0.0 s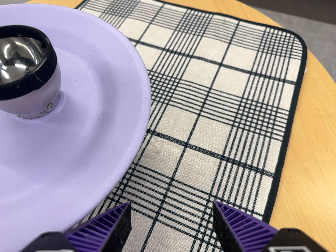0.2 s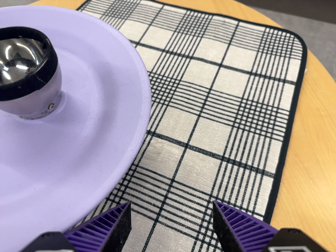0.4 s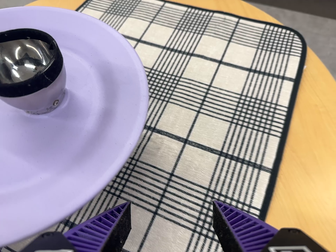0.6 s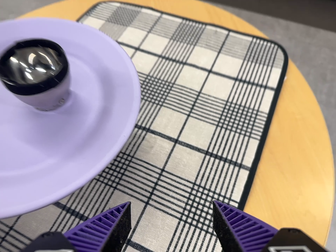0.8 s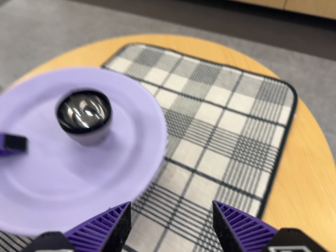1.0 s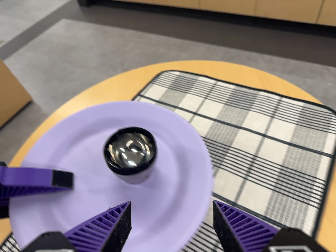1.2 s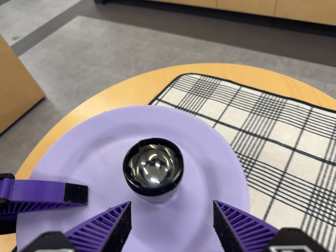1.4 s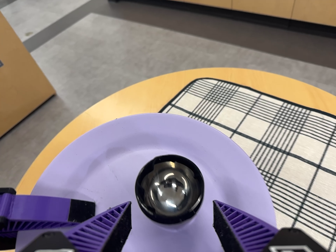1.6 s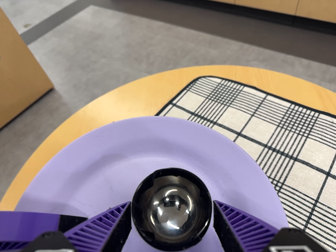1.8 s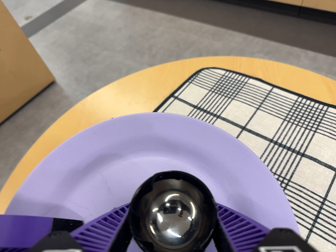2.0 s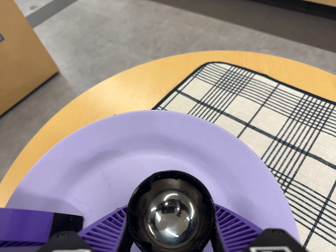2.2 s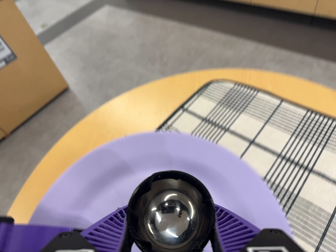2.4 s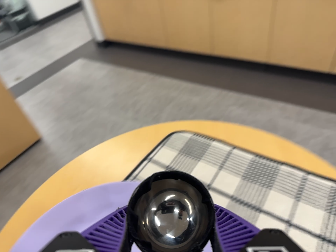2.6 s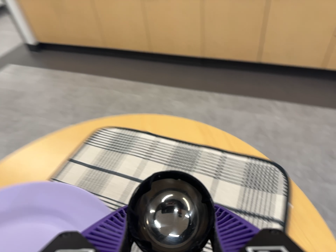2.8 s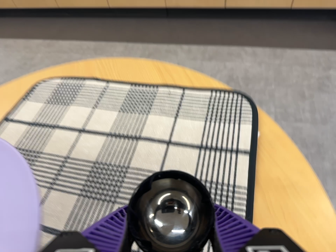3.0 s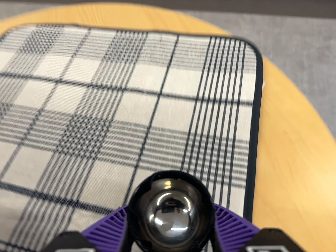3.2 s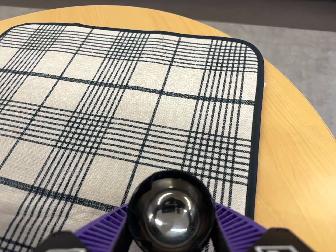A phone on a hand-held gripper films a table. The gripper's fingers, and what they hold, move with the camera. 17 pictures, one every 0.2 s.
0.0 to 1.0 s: The camera pans to its left by about 10 degrees. It travels backward, about 10 cm, so what stands in front gets smaller. Its aim tips toward the top of its view by about 10 degrees, and the scene shifts downward.
1.0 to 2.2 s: The camera travels forward and toward the top of its view, about 12 cm, so what stands in front looms larger.
2.2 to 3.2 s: The camera swings to its right by about 25 degrees, and the scene slides to the left. It travels to its right, toward the bottom of its view and forward, about 18 cm, so close, fixed things drift to the left. It rolls about its line of sight by about 15 degrees, and the scene rotates counterclockwise.
The film runs forward here.
